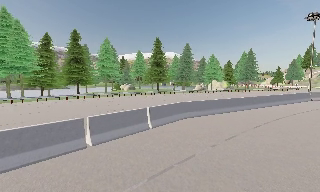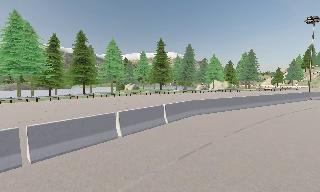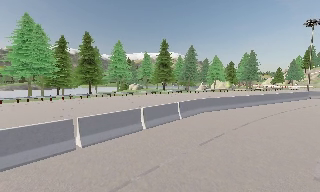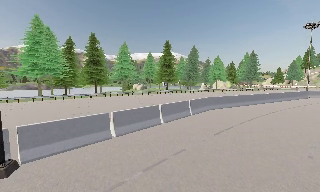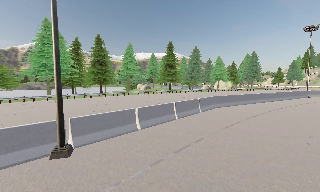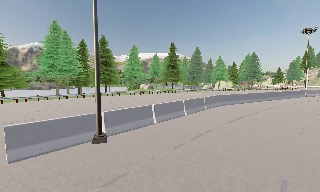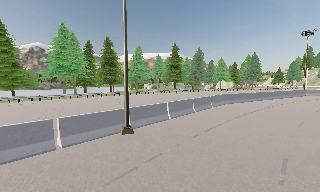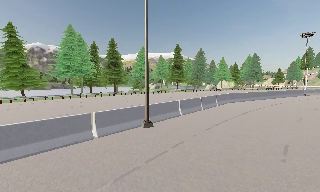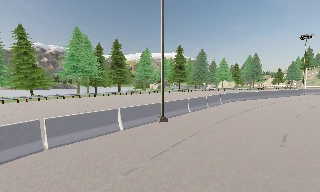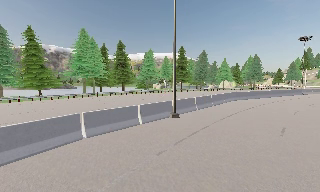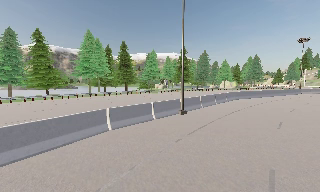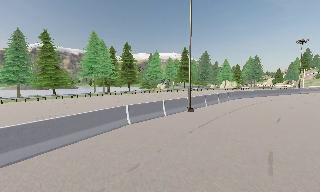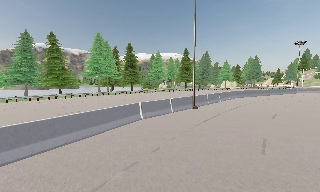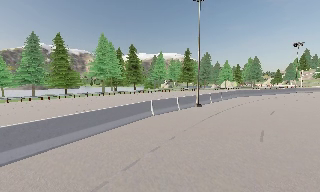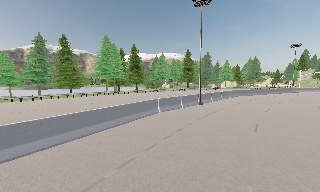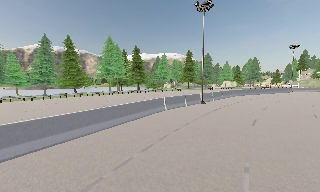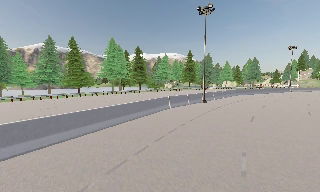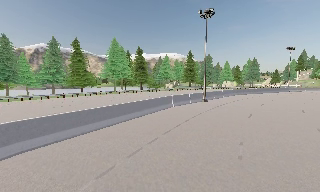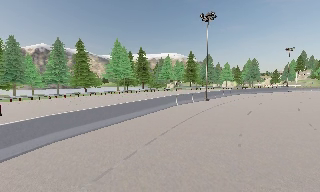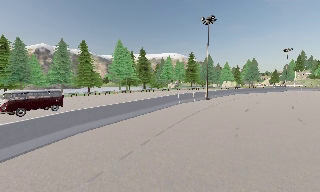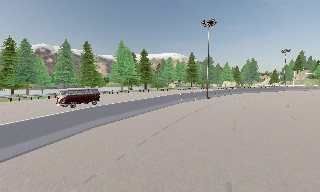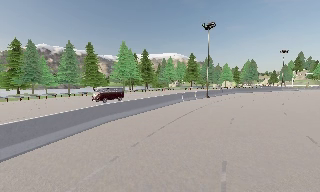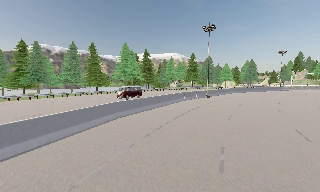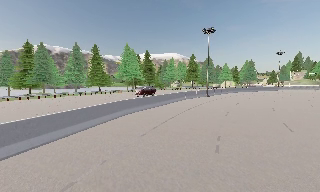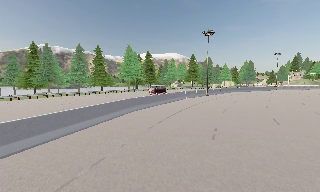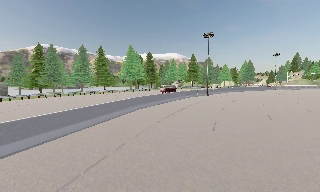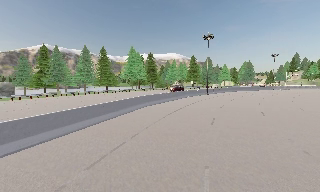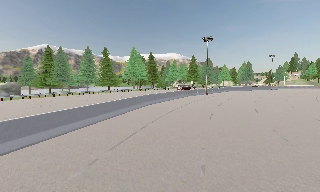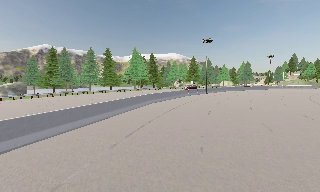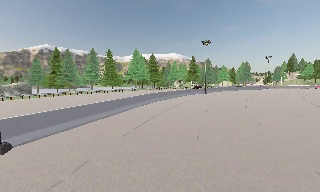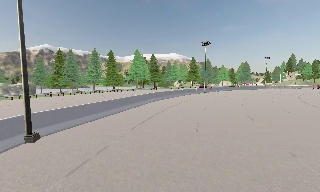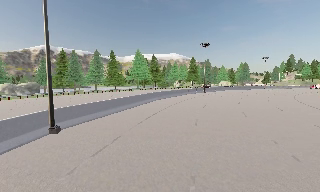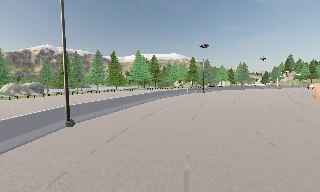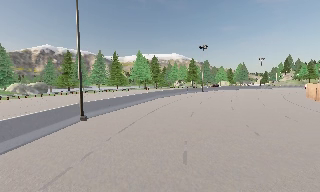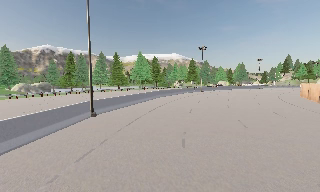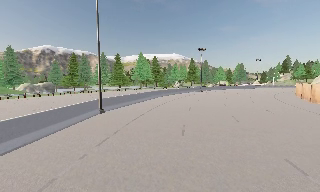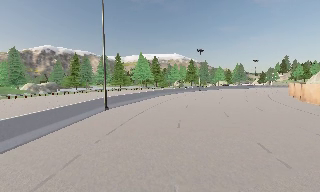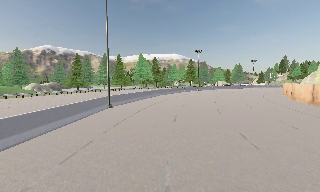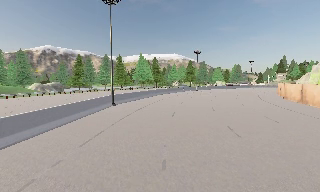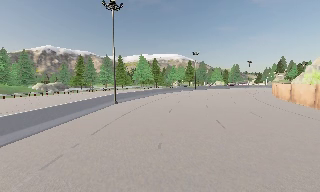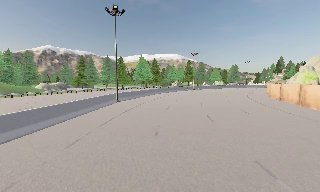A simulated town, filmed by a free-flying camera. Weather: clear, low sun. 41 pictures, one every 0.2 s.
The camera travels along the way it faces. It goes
backward.
0.0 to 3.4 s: The camera travels backward and to its left, about 25 m, so what stands in front gets smaller.
3.4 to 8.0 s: The camera travels backward, about 30 m, so what stands in front gets smaller.
The film runs backward here.
